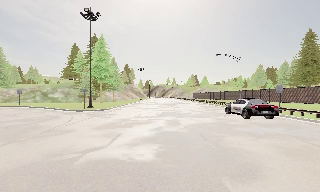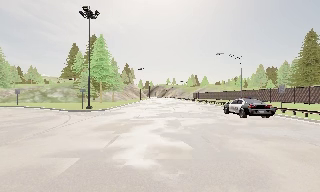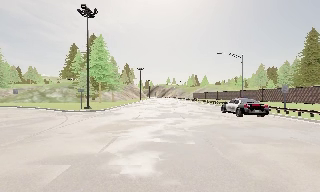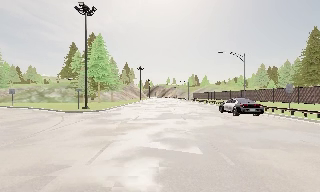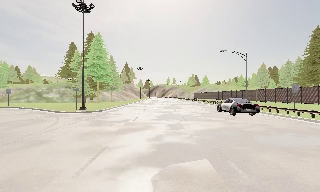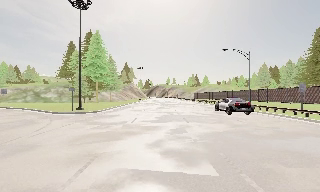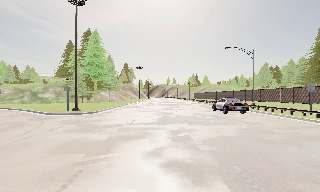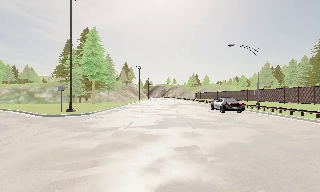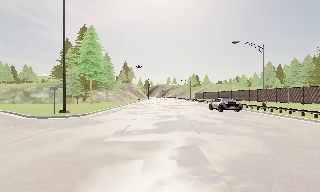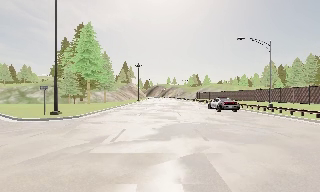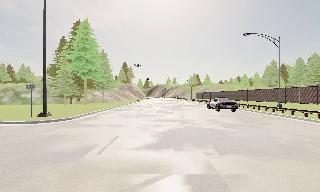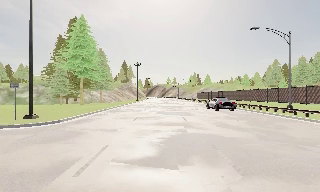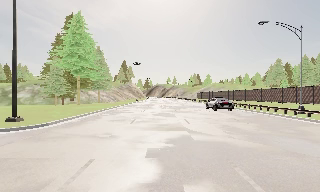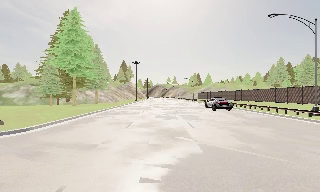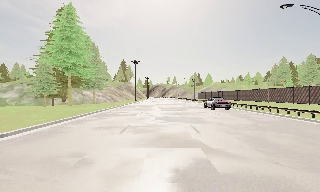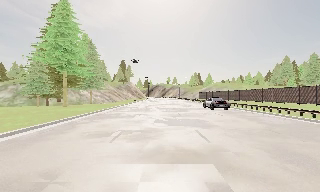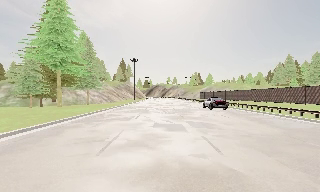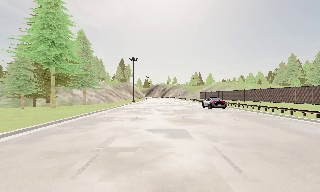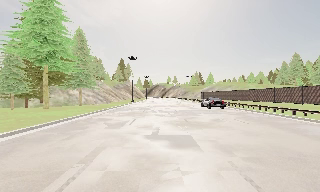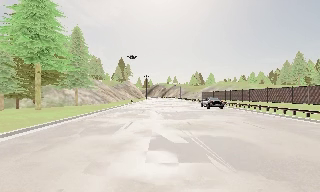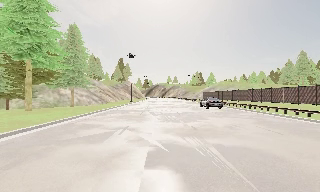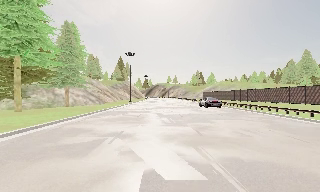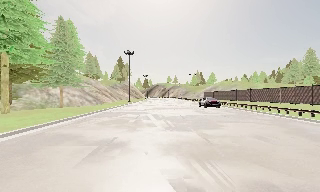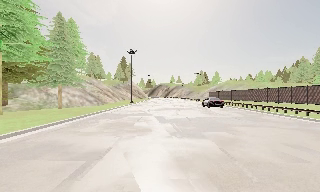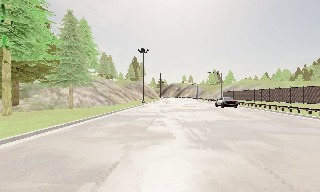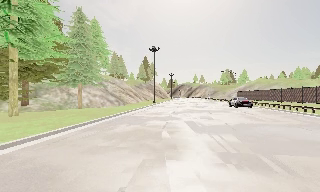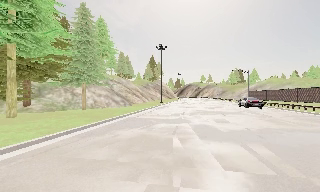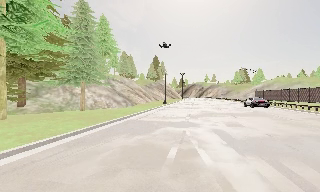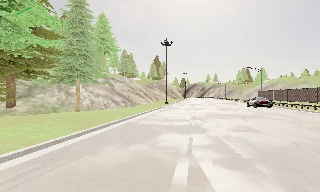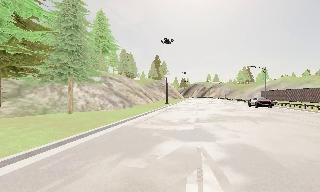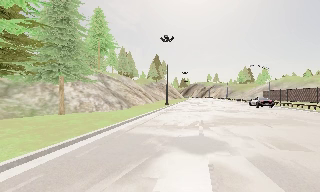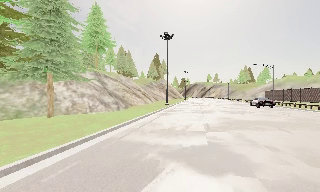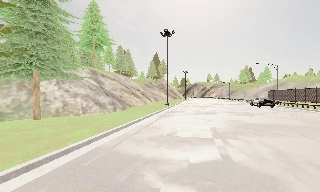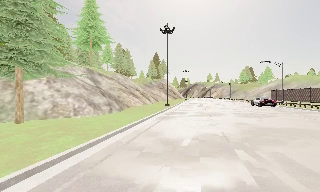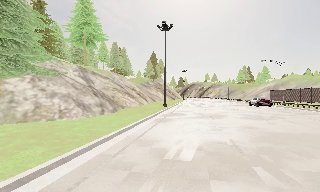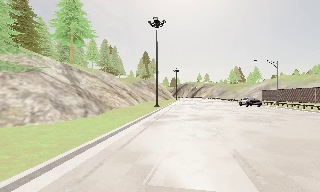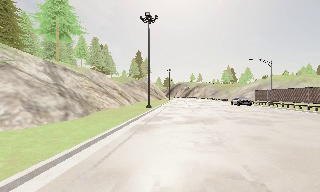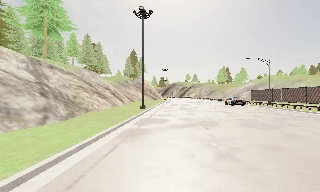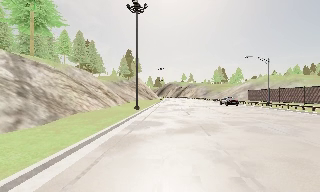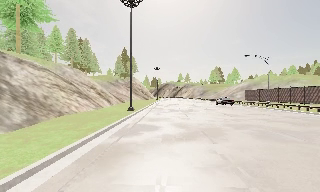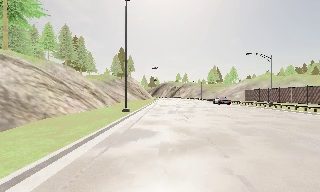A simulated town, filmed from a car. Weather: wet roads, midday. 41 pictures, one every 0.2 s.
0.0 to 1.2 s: The camera travels forward, about 3.5 m, so what stands in front looms larger. It gains speed.
1.2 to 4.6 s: The camera travels forward, about 20 m, so what stands in front looms larger.
4.6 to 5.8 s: The camera pans to its left, which is counterclockwise from overhead, by about 10 degrees. It travels forward, about 7 m, so what stands in front looms larger.
5.8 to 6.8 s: The camera travels forward, about 6 m, so what stands in front looms larger.
6.8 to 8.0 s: The camera swings to its right by about 10 degrees, and the scene slides to the left. It travels forward, about 7 m, so what stands in front looms larger.
The film runs forward here.
